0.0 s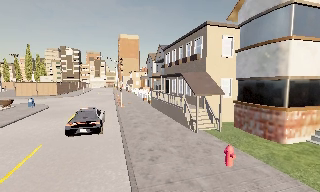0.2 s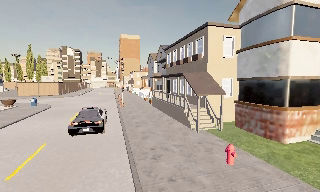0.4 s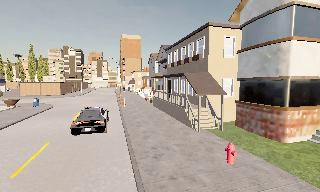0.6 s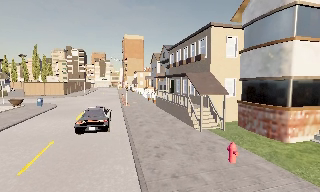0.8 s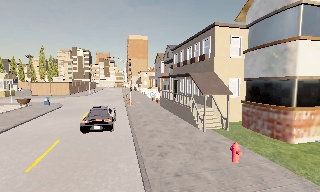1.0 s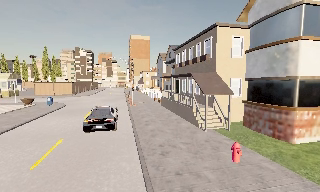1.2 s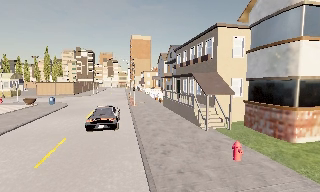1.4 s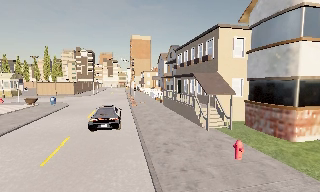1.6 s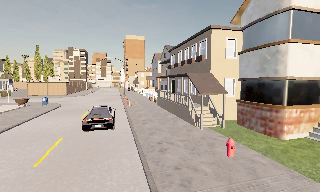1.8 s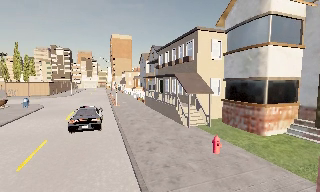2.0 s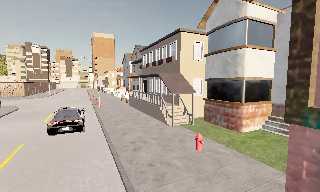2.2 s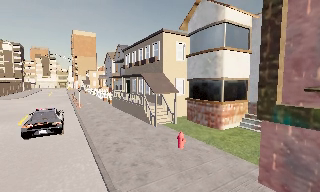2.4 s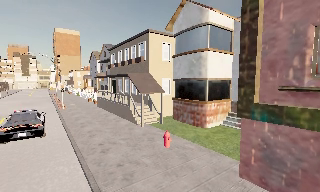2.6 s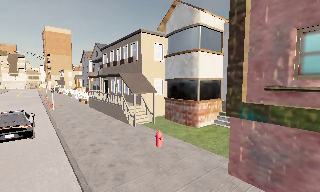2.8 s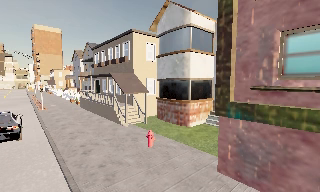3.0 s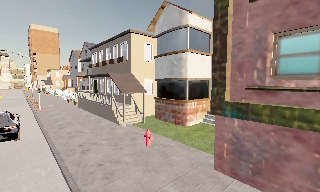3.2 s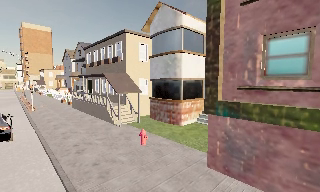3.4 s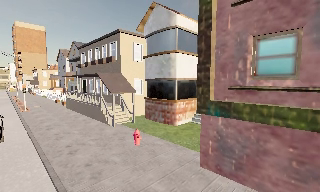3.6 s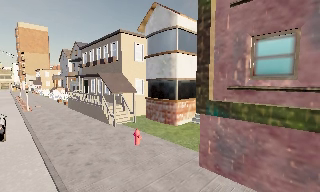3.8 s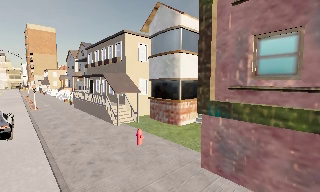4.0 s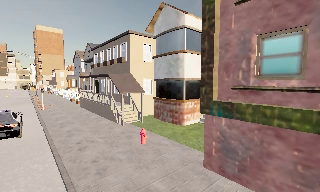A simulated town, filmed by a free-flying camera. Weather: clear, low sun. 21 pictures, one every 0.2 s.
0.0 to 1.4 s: The camera travels backward, about 0.5 m, so what stands in front gets smaller.
1.4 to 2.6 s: The camera pans to its right, which is clockwise from overhead, by about 25 degrees. It travels backward, about 0.5 m, so what stands in front gets smaller.
2.6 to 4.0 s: The camera travels to its right, about 0.5 m, so close, fixed things drift to the left.
The film runs backward here.
